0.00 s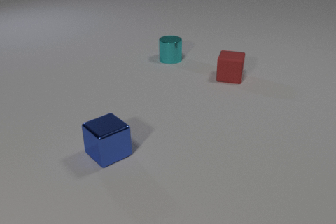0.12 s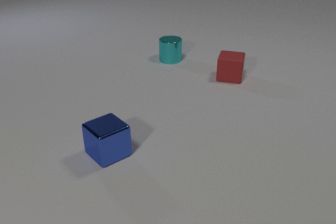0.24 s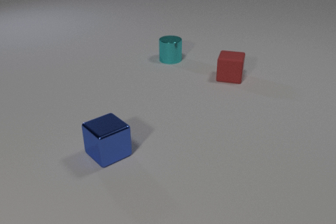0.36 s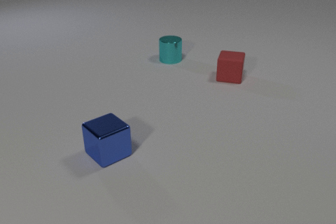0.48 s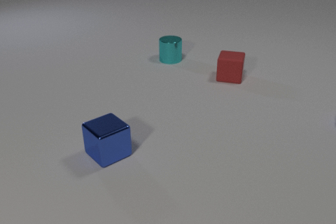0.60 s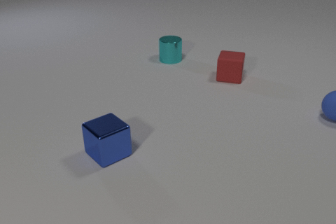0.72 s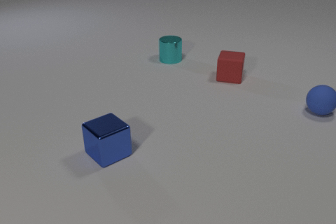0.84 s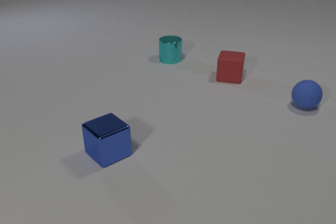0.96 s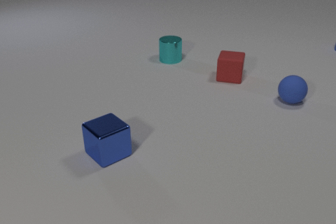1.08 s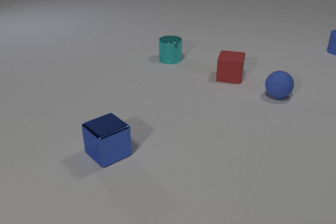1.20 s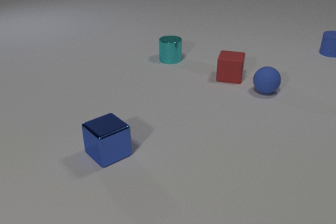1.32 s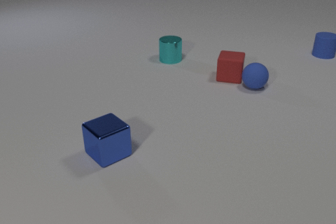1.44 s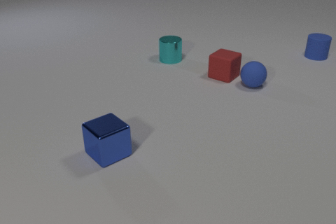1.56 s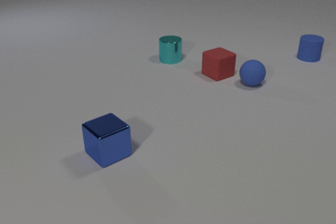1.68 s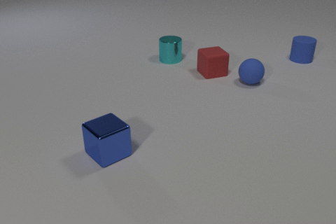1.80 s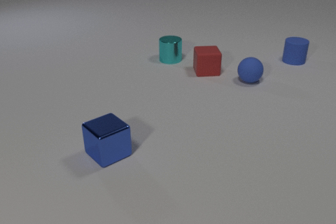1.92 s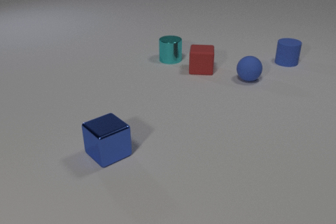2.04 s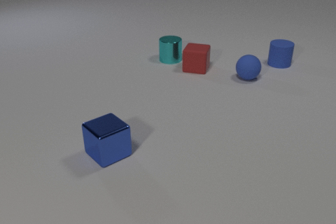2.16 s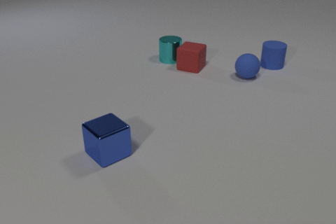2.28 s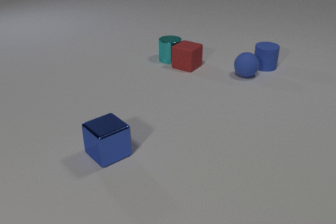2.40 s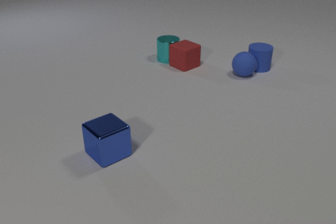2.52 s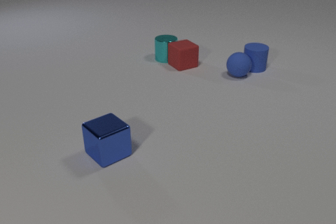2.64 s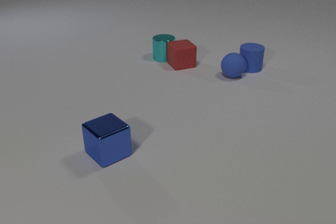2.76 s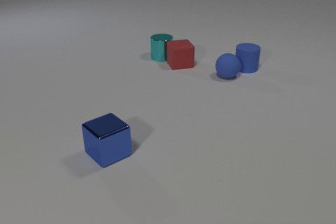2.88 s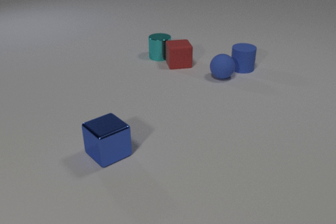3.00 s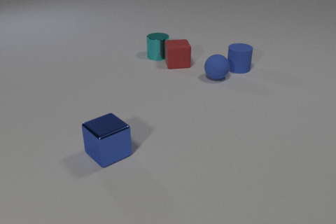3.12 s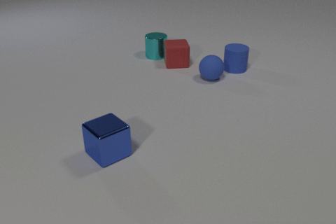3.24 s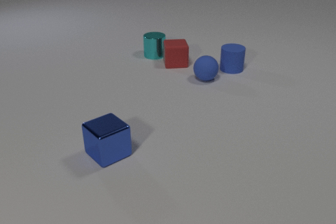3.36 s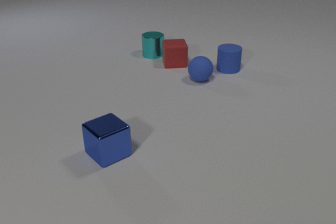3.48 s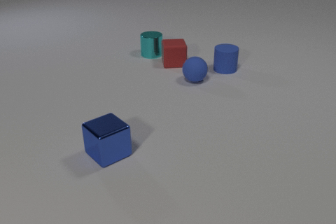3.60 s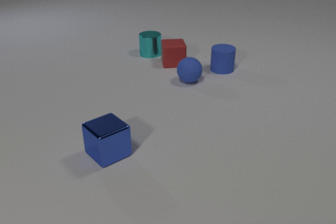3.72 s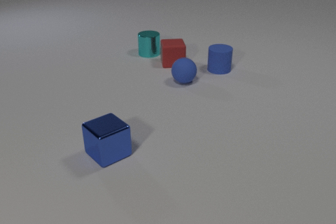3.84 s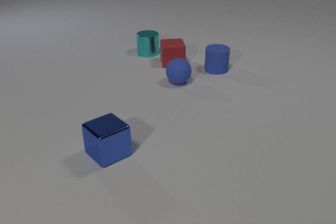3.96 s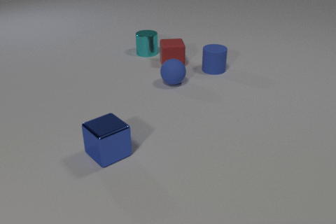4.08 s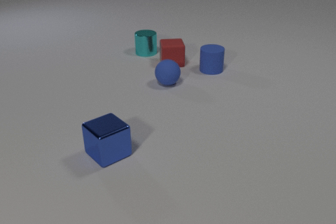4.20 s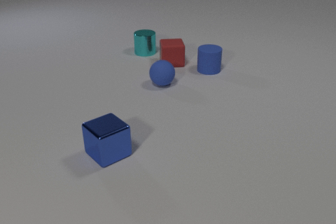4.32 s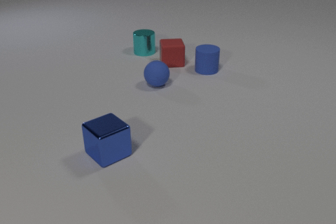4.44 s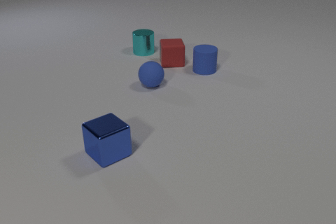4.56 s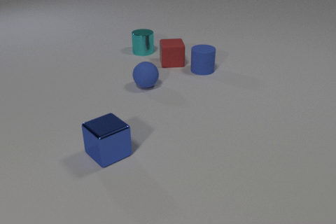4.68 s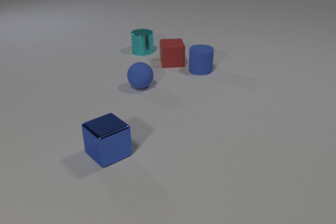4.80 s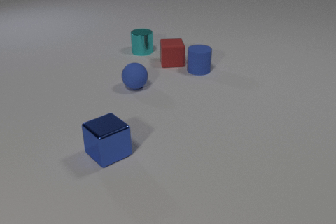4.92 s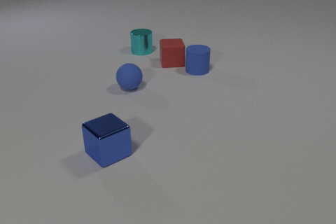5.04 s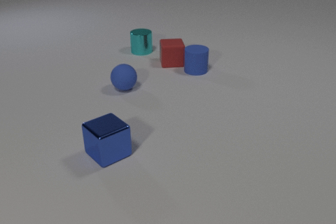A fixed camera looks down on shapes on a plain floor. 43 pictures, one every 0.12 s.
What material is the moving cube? rubber.
What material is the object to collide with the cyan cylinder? rubber.
How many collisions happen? 3.
0.00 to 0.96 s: The blue rubber sphere comes in at the right edge, rolls to the left and away from the camera.
0.96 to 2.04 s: The blue rubber sphere rolls to the left and away from the camera. The red rubber cube slides to the left and away from the camera, spins clockwise seen from above by about 90 degrees, its near face sliding to the left. The blue rubber cylinder slides to the left and toward the camera. The blue rubber sphere and the red rubber cube collide.
2.04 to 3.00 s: The blue rubber sphere rolls to the left. The red rubber cube slides to the left and away from the camera, spins so that its near face slides to the left, clockwise seen from above. The cyan metal cylinder slides to the left and away from the camera. The blue rubber cylinder slides to the left and toward the camera. The red rubber cube and the cyan metal cylinder collide. The blue rubber sphere and the blue rubber cylinder collide.
3.00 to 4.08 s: The blue rubber sphere rolls to the left. The red rubber cube slides to the left. The cyan metal cylinder slides to the left and away from the camera. The blue rubber cylinder slides to the left.
4.08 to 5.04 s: The blue rubber sphere rolls to the left. The cyan metal cylinder slides to the left. The blue rubber cylinder slides to the left.
